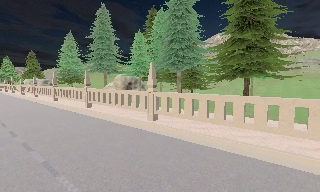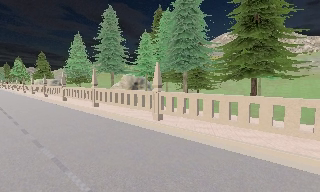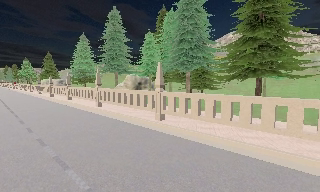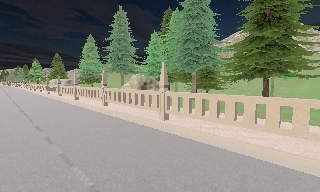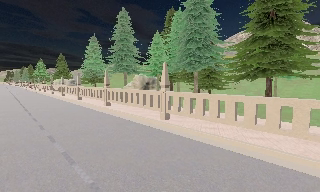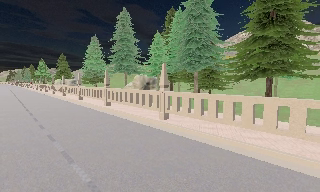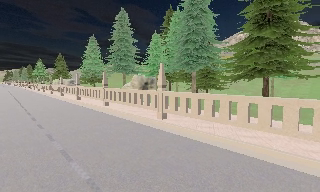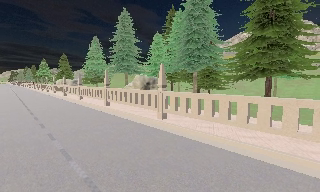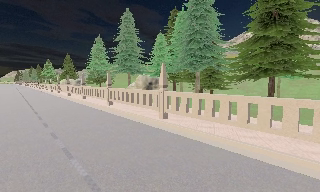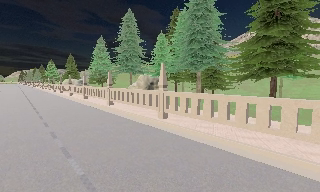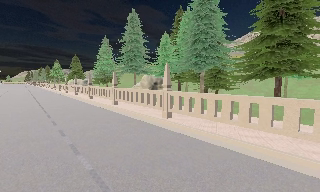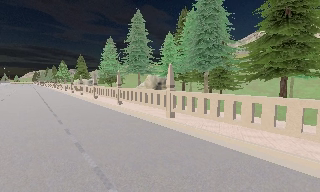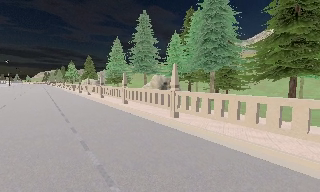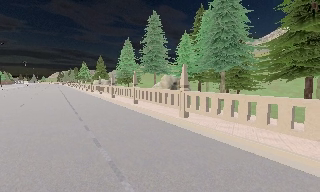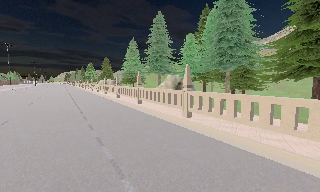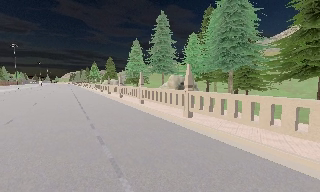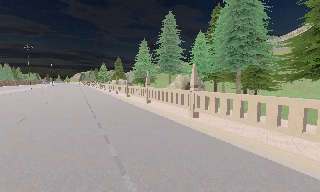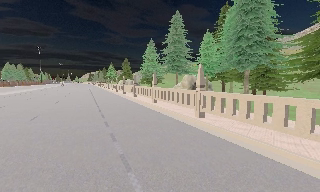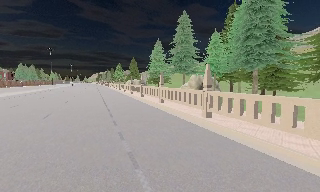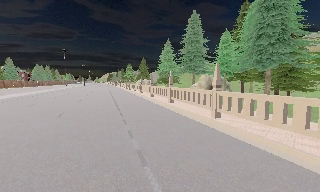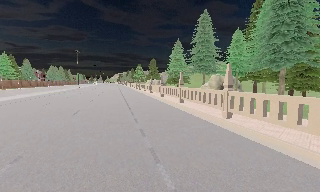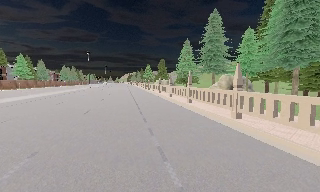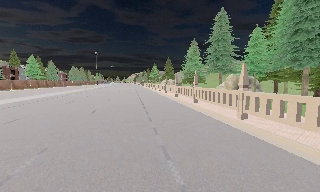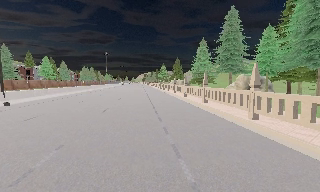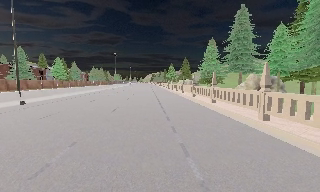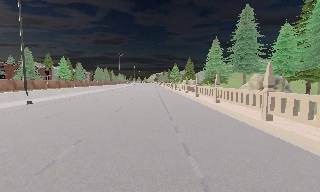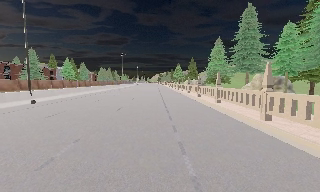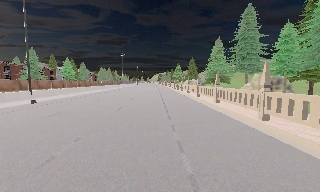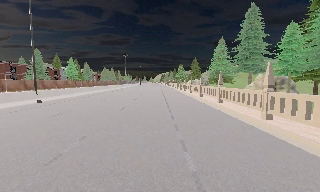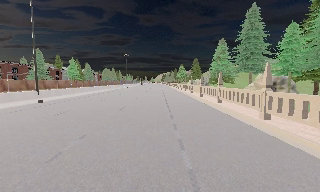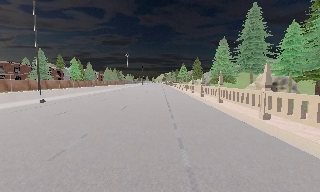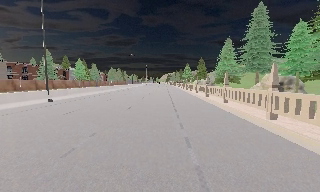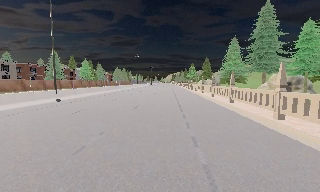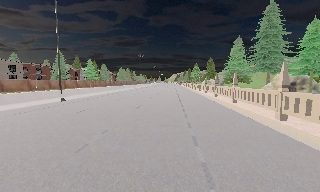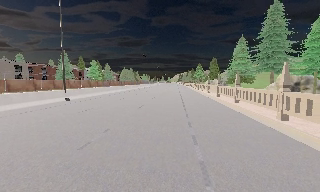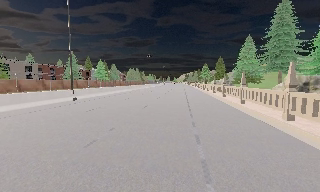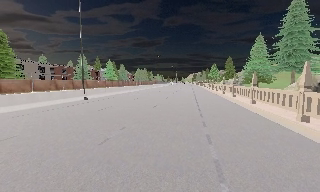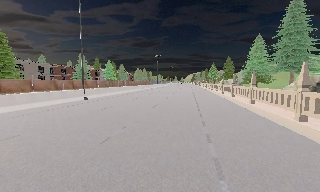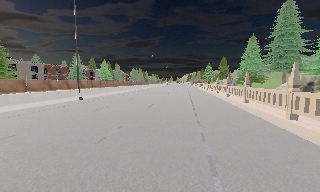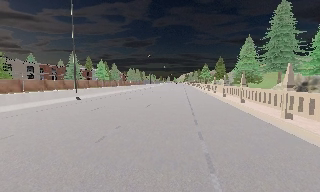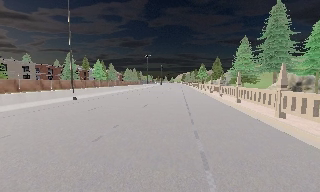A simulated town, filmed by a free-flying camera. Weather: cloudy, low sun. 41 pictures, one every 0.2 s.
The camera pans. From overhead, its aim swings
counterclockwise.
The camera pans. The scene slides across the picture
to the right.
0.0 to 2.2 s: The camera pans to its left, which is counterclockwise from overhead, by about 15 degrees. It travels to its right and backward, about 1 m.
2.2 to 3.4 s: The scene slides to the right, as the camera pans about 15 degrees to its left. It travels to its right, about 0.5 m.
3.4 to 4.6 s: The camera pans to its left, which is counterclockwise from overhead, by about 20 degrees. It travels backward, about 0.5 m, so what stands in front gets smaller.
4.6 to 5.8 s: The camera travels backward, about 0.5 m, so what stands in front gets smaller.
5.8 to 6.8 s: The camera shifts only a little, or ends up much as it began.
6.8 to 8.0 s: The camera travels backward, about 0.5 m, so what stands in front gets smaller.
The film runs backward here.
